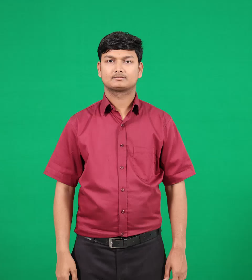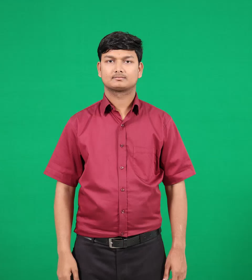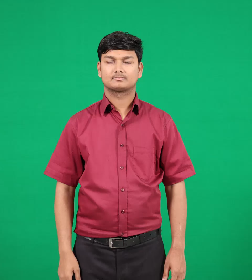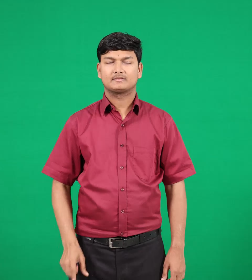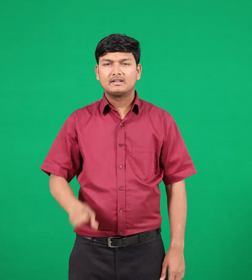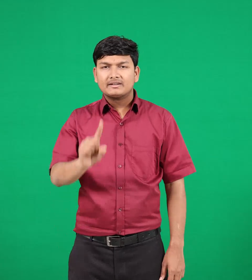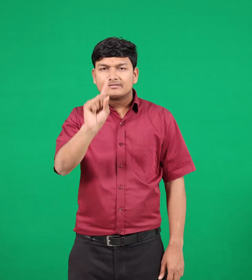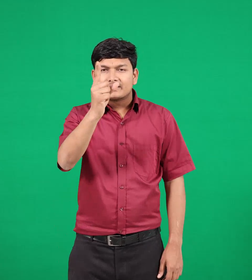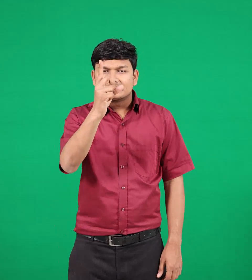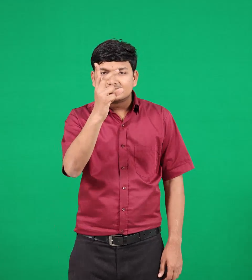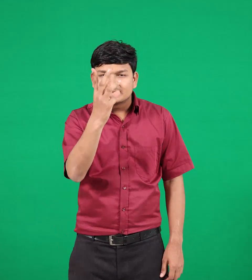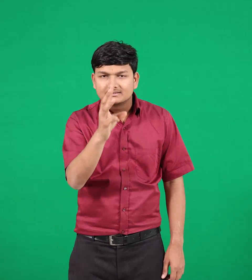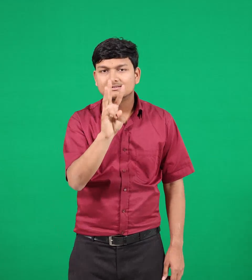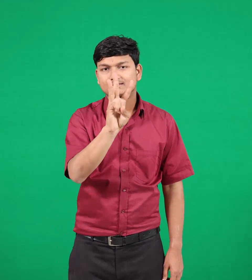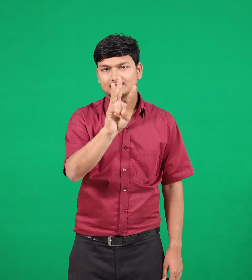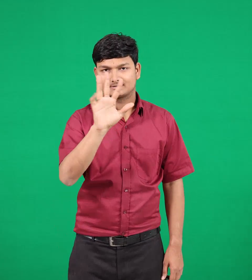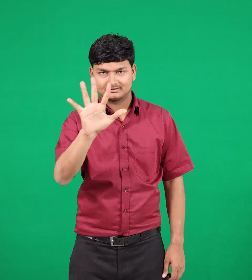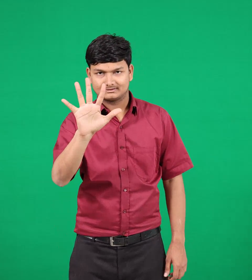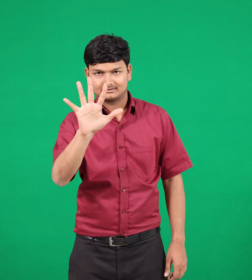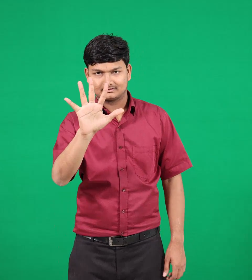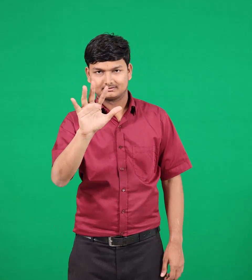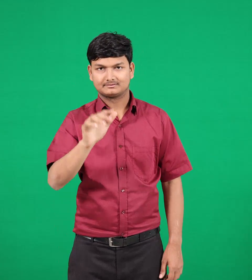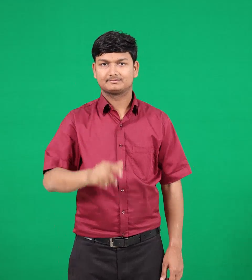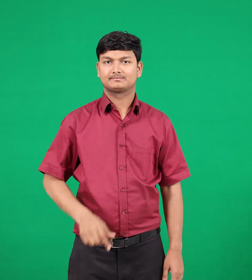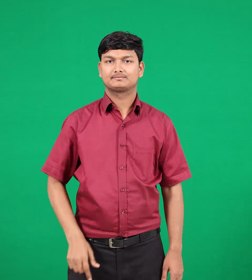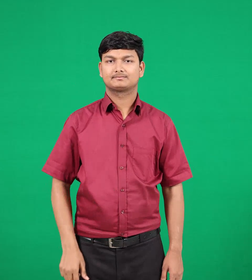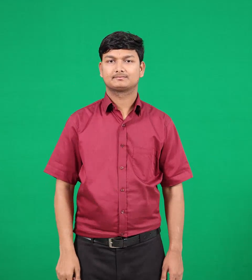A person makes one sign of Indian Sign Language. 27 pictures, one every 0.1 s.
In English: thirtyfifth
